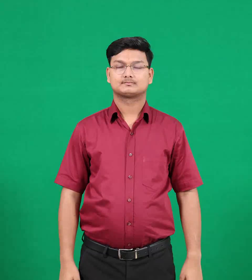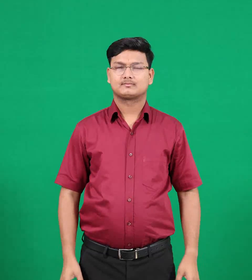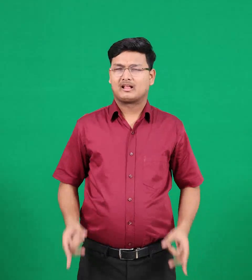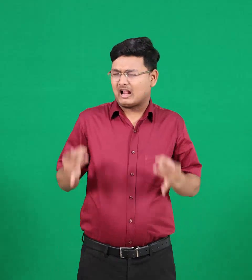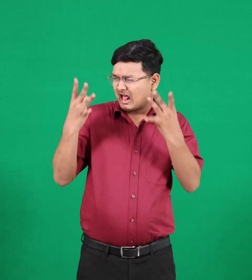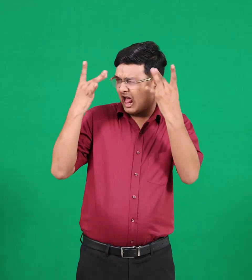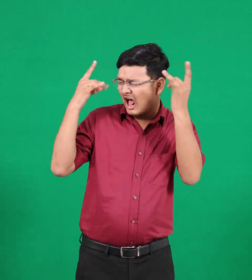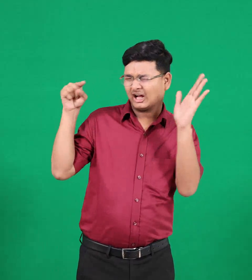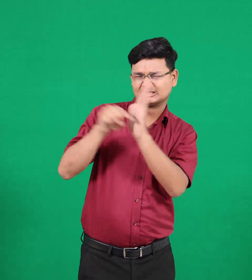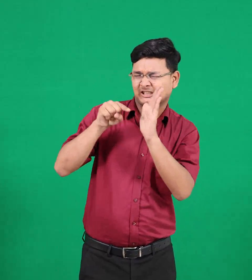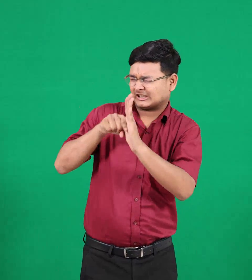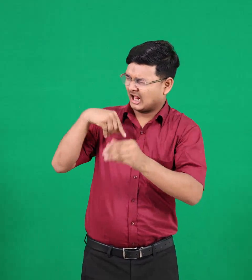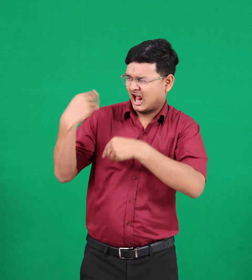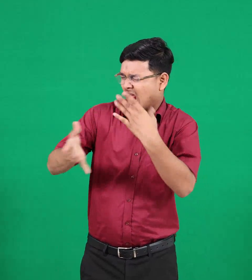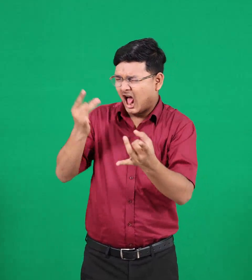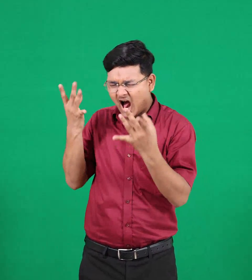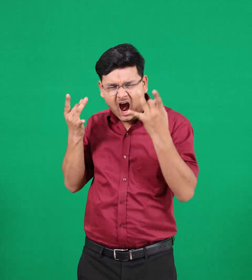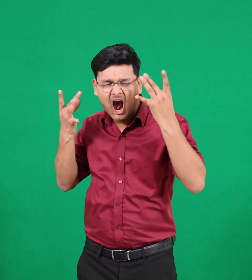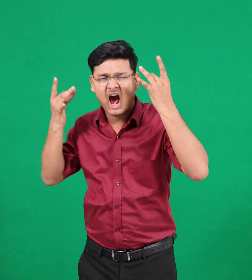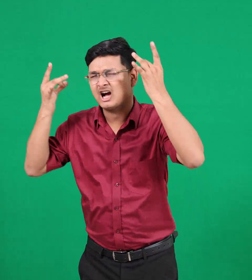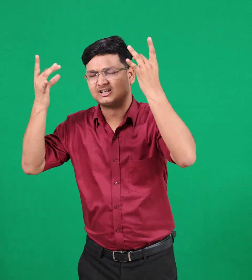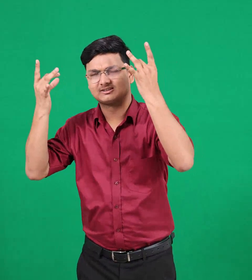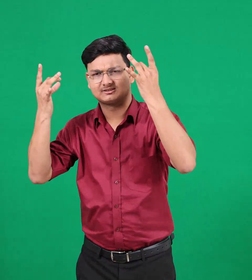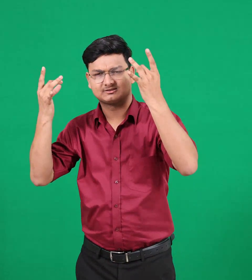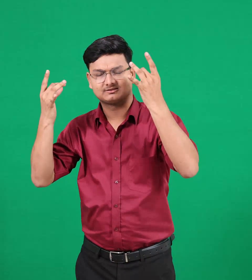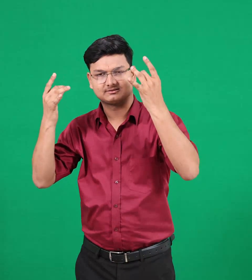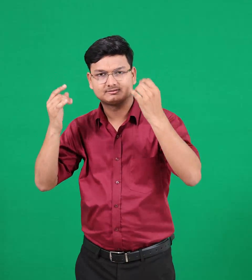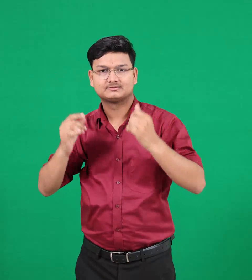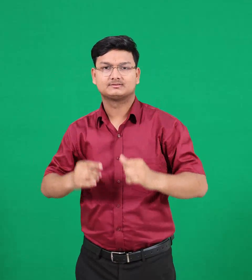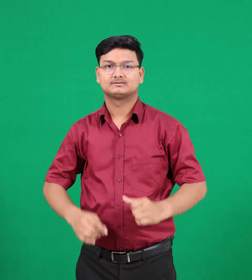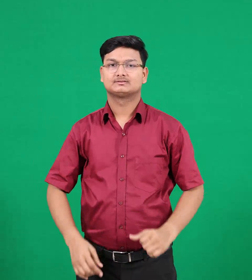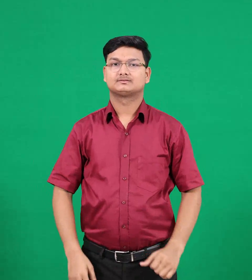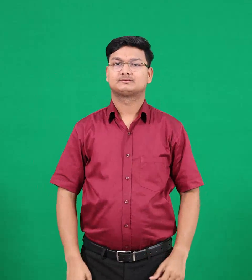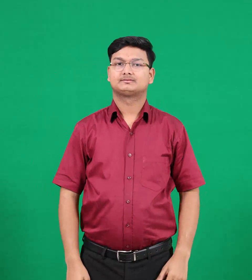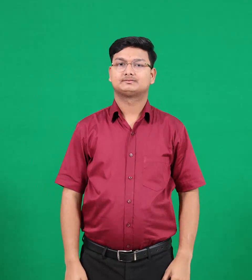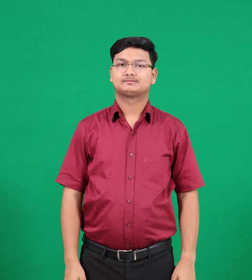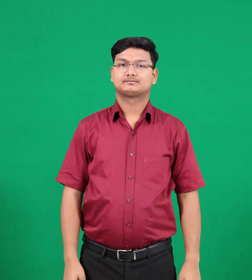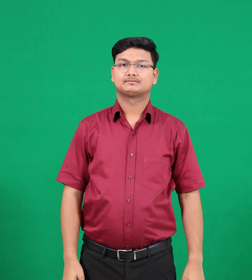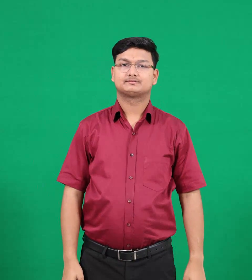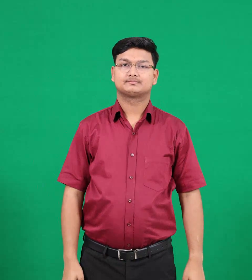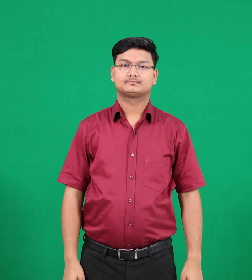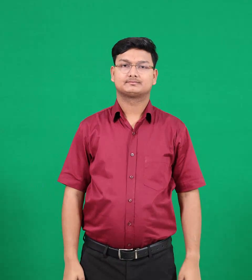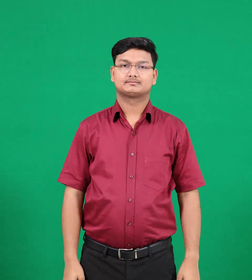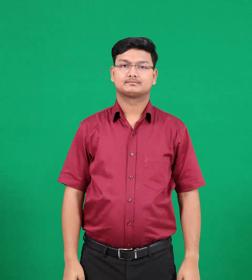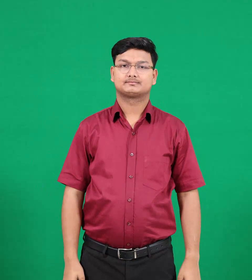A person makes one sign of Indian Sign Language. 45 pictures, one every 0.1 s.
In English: bitterly
